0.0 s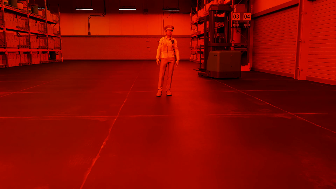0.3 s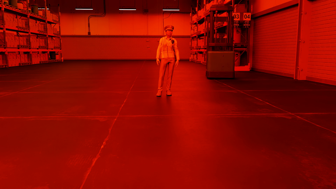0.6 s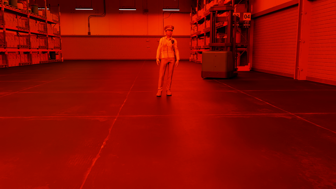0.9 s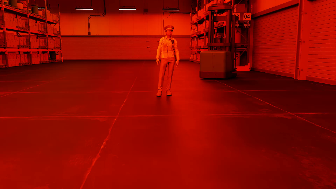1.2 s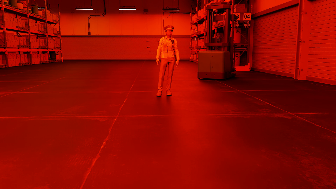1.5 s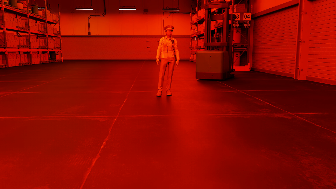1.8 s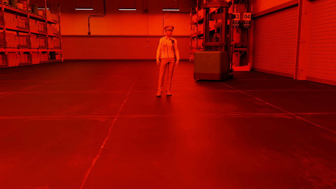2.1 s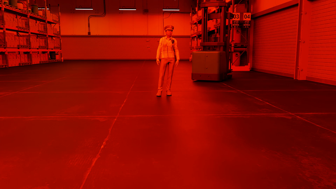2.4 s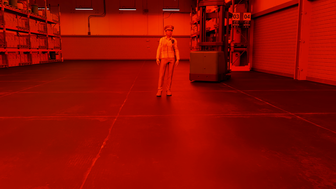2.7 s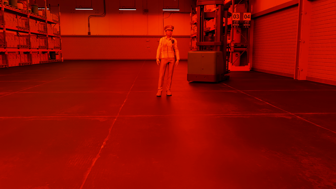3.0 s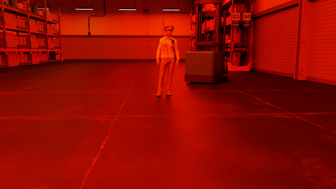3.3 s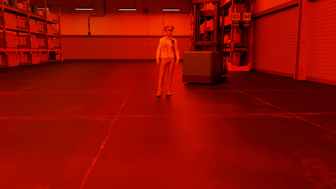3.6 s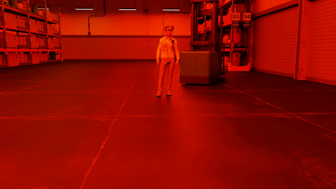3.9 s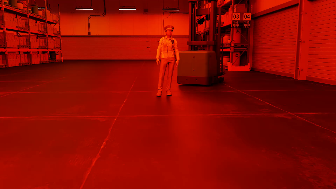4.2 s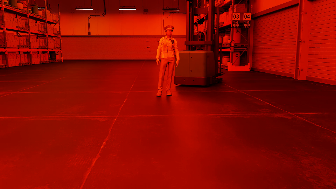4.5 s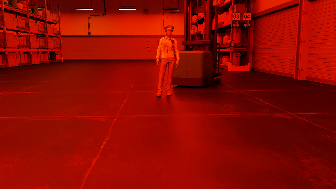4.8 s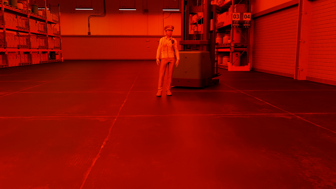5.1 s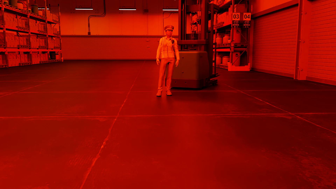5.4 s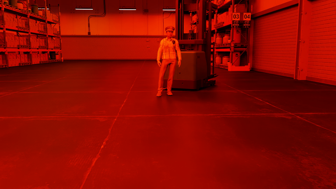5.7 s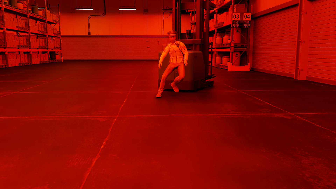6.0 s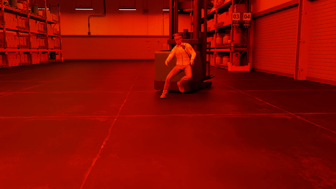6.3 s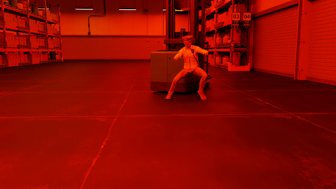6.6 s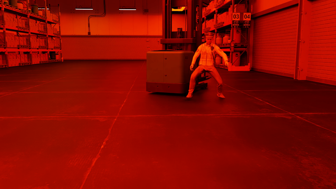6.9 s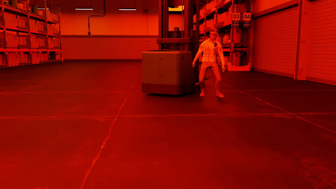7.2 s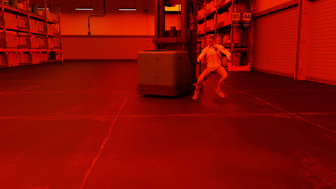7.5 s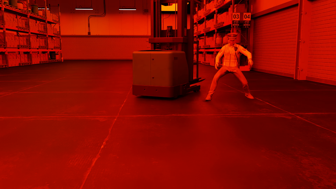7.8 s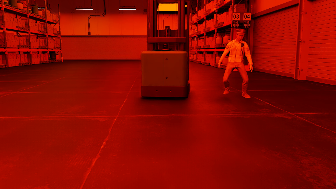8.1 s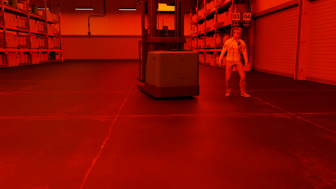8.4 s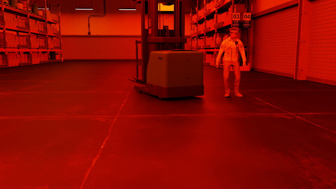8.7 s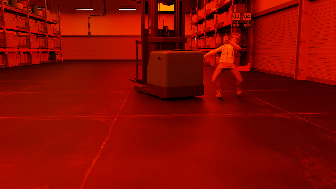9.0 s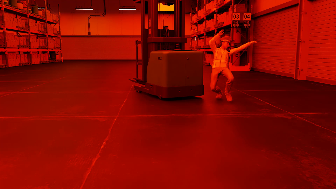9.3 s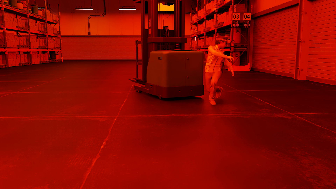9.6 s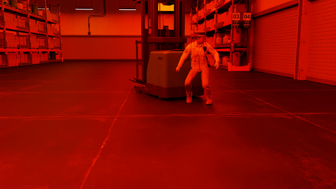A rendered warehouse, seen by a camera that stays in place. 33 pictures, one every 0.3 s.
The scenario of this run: Near miss between a forklift and a person.
